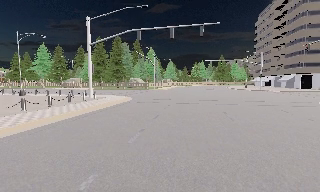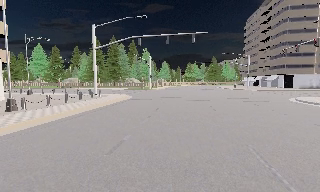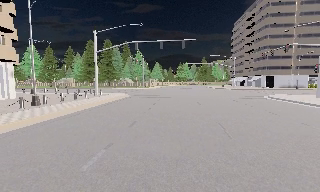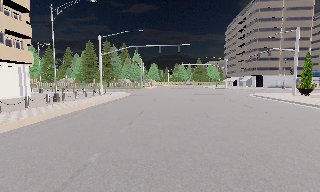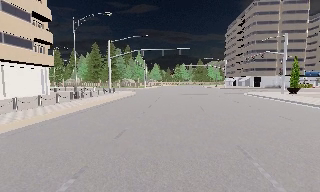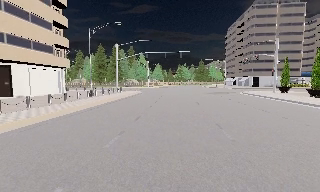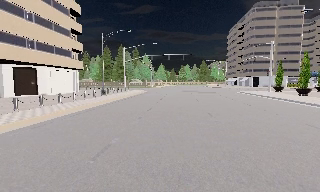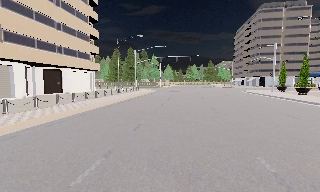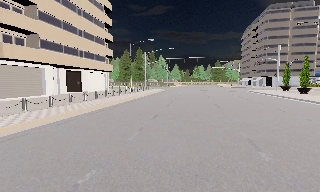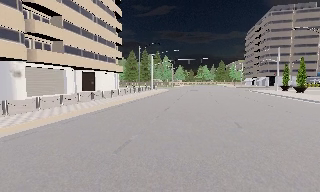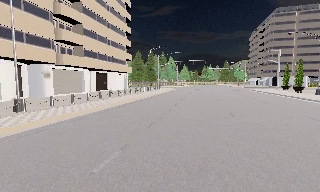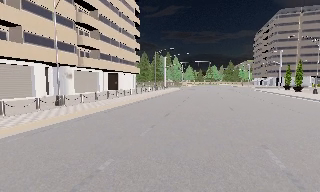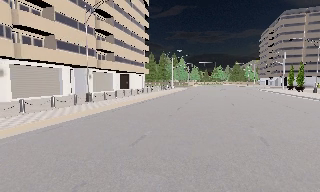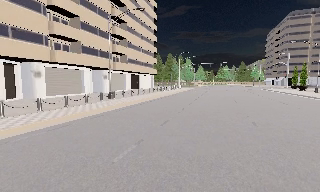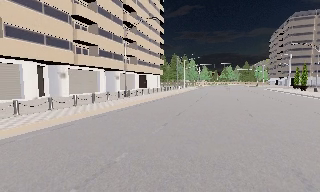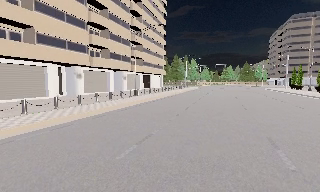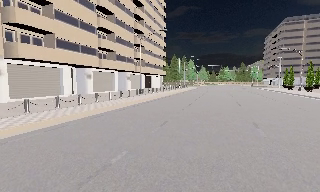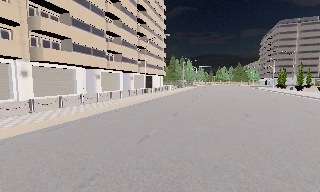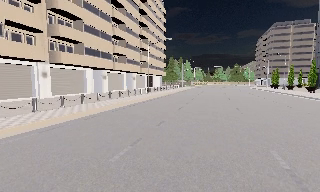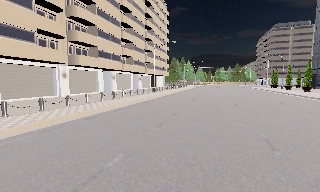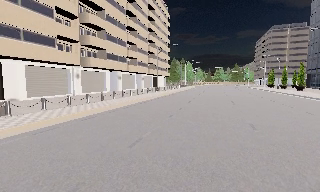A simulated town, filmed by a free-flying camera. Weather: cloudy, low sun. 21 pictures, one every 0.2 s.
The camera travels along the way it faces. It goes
backward.
0.0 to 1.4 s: The camera travels backward, about 16 m, so what stands in front gets smaller.
1.4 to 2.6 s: The camera swings to its left by about 10 degrees, and the scene slides to the right. It travels backward, about 13 m, so what stands in front gets smaller.
2.6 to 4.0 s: The camera travels backward, about 14 m, so what stands in front gets smaller.
The film runs forward here.
